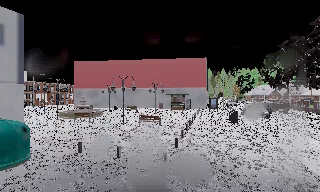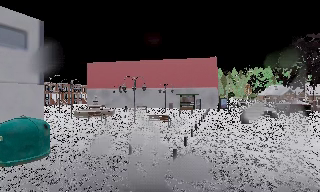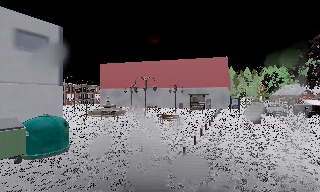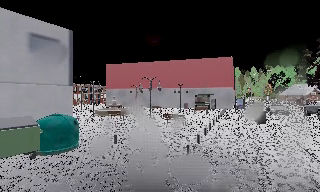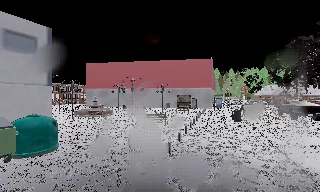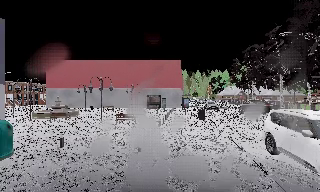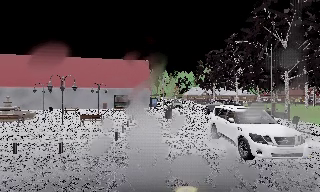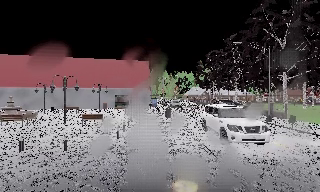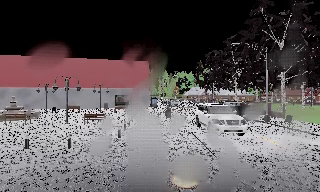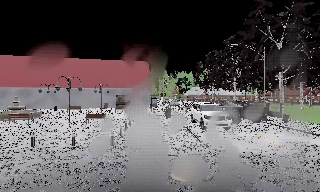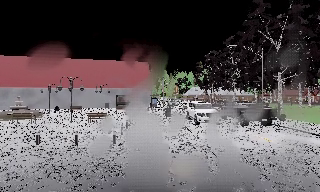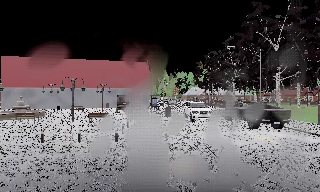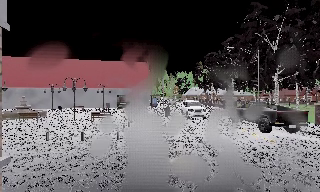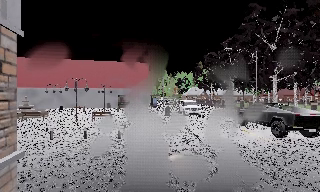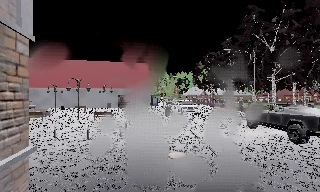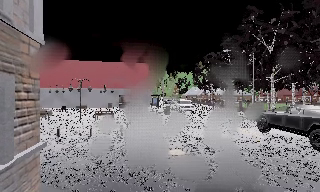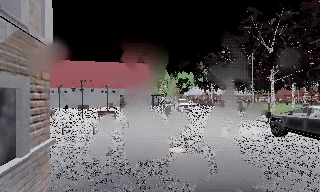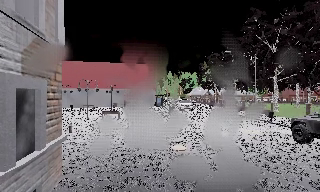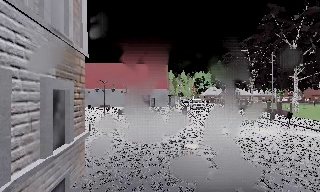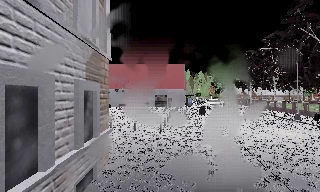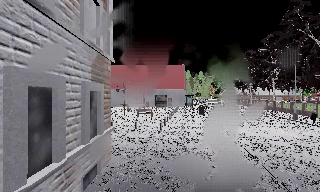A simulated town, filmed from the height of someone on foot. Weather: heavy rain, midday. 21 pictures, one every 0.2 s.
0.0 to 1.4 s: The camera pans to its right, which is clockwise from overhead, by about 20 degrees. It travels backward, about 2 m, so what stands in front gets smaller.
1.4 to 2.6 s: The camera travels backward, about 2 m, so what stands in front gets smaller.
2.6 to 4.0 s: The scene slides to the right, as the camera pans about 10 degrees to its left. It travels backward, about 2.5 m, so what stands in front gets smaller.
The film runs backward here.
